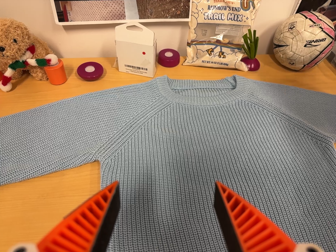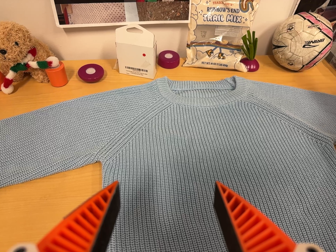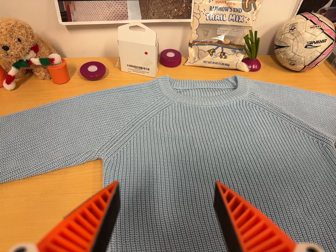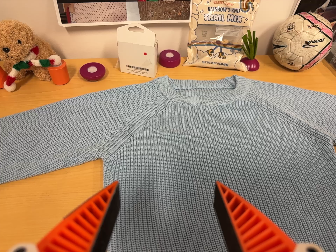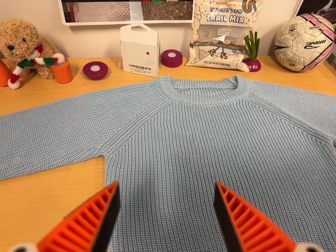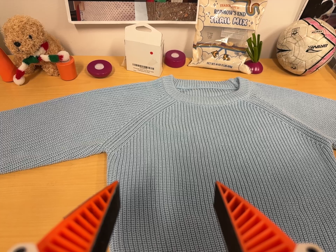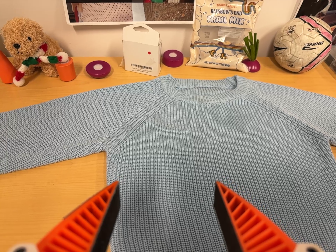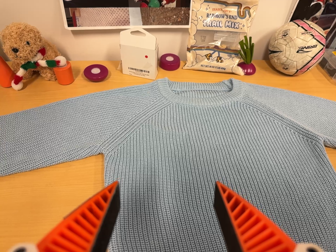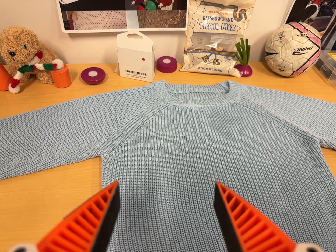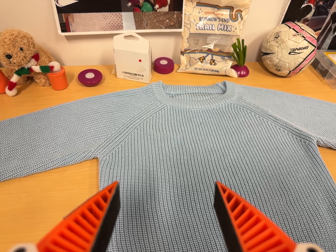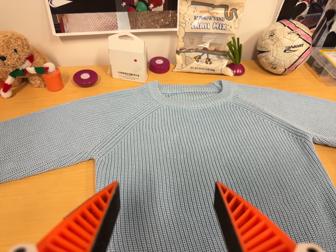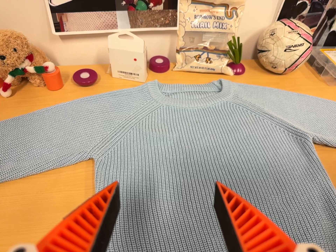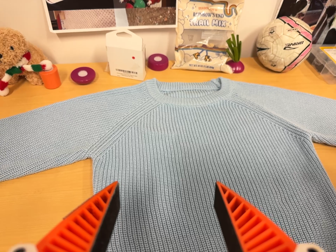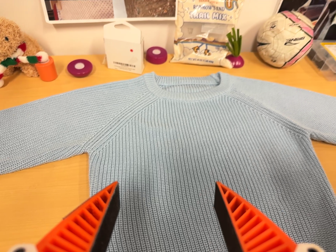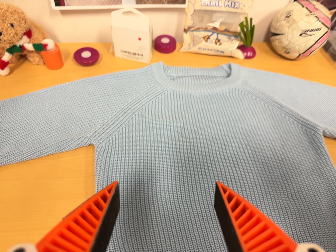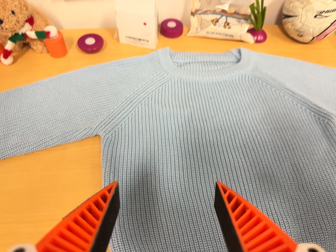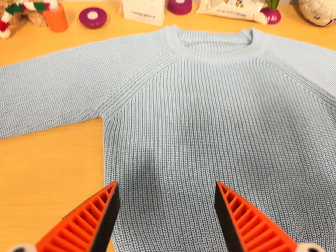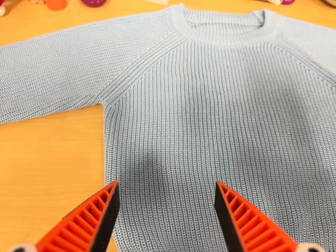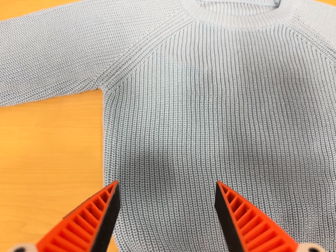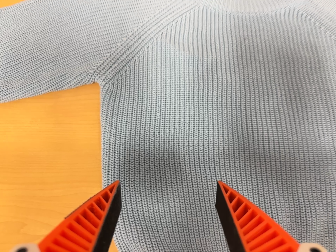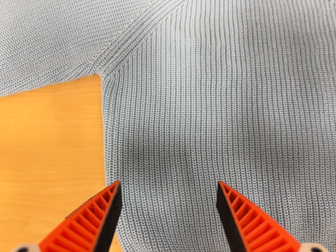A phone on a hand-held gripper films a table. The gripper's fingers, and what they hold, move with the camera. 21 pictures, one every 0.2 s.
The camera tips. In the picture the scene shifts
upward.
0.0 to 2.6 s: The camera shifts only a little, or ends up much as it began.
2.6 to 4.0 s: The camera travels forward and toward the top of its view, about 14 cm, so what stands in front looms larger. Its aim tips toward the bottom of its view by about 30 degrees, and the scene shifts upward.
The film runs backward here.
